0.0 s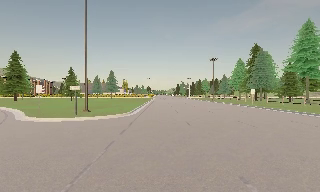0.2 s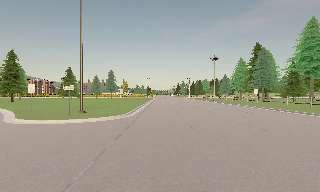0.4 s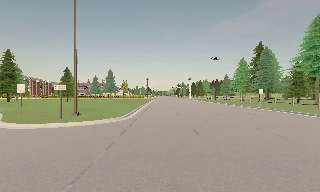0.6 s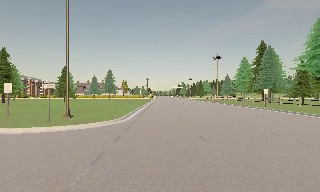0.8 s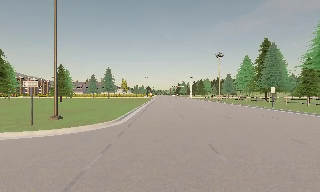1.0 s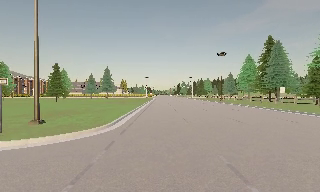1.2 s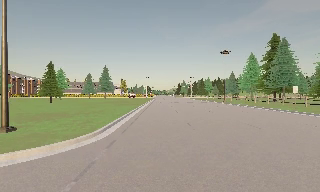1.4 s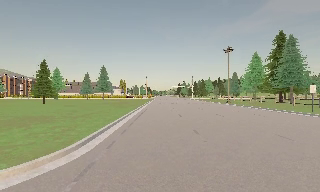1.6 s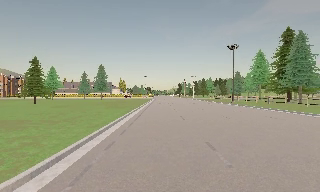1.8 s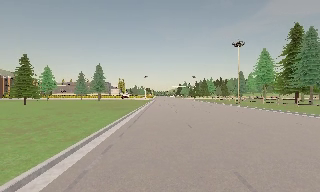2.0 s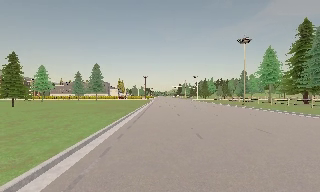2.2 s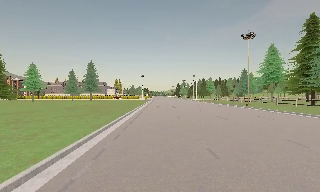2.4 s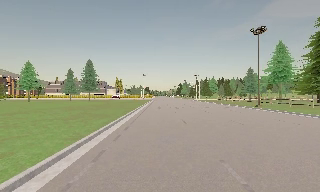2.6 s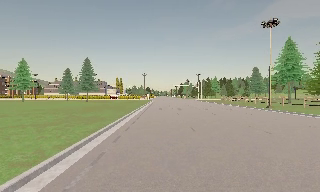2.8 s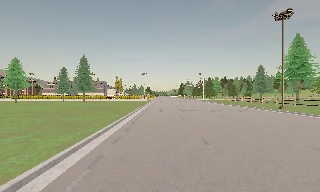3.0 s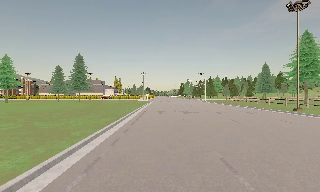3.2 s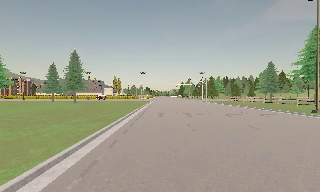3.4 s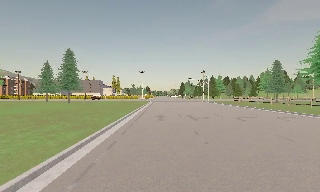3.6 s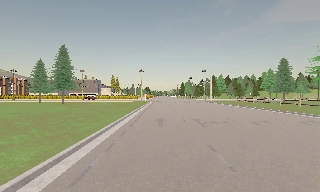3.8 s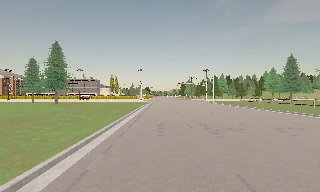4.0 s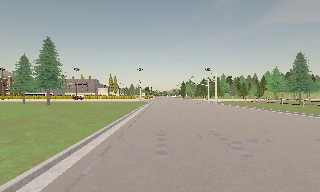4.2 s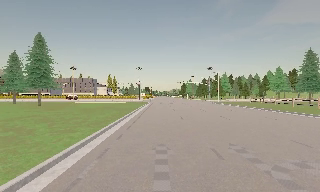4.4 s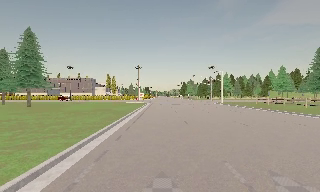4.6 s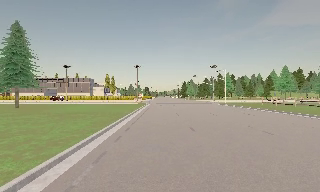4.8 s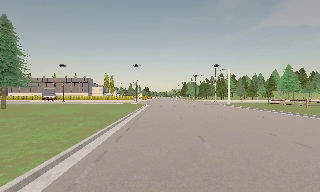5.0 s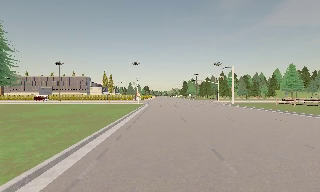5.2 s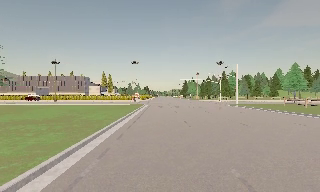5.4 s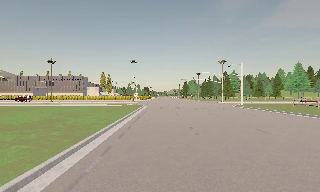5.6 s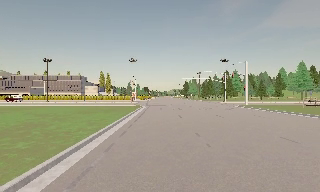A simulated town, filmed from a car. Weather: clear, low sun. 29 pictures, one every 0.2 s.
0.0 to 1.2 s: The camera travels forward, about 8 m, so what stands in front looms larger. It gains speed.
1.2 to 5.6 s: The camera travels forward, about 45 m, so what stands in front looms larger.
The film runs forward here.
